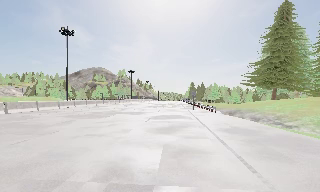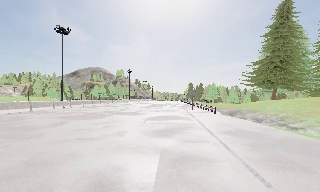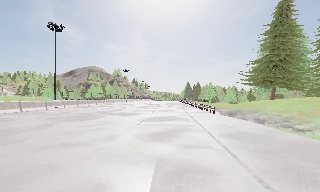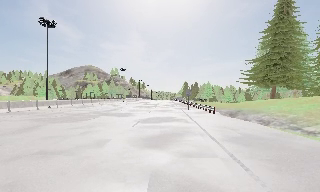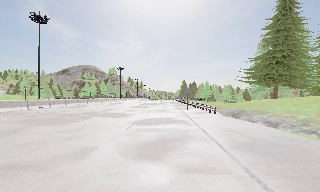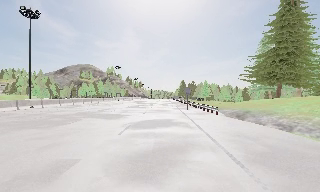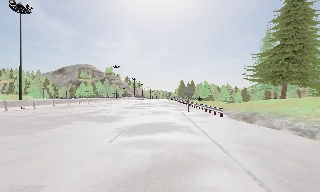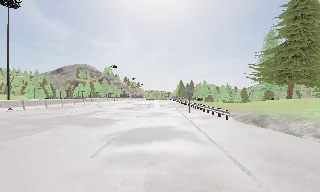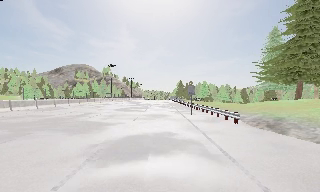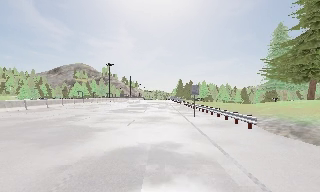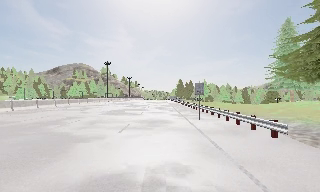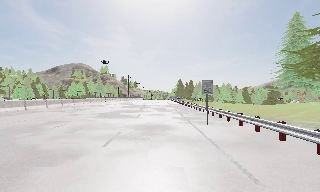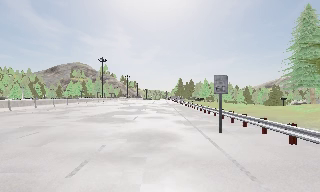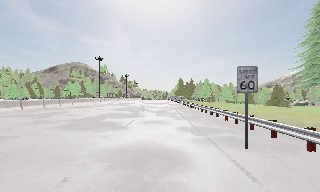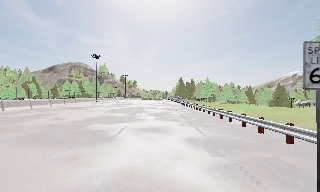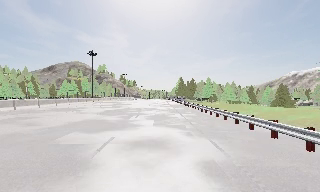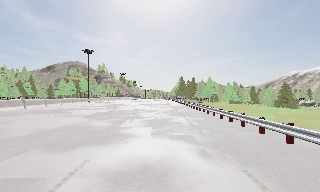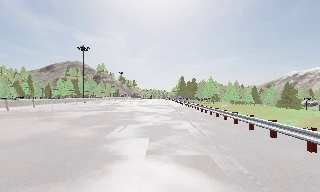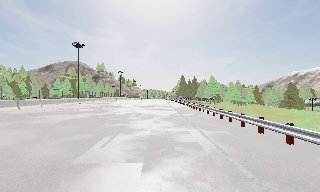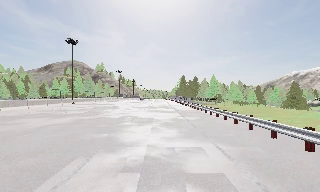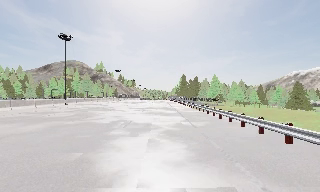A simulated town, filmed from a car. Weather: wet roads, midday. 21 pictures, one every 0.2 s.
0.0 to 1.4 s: The camera travels forward, about 6 m, so what stands in front looms larger. It gains speed.
1.4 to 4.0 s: The camera travels forward, about 25 m, so what stands in front looms larger.
The film runs forward here.
